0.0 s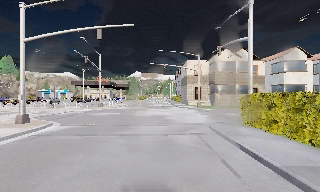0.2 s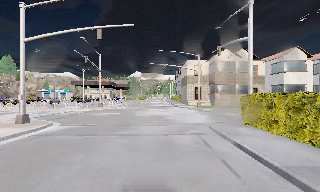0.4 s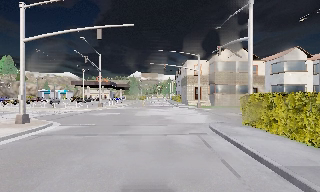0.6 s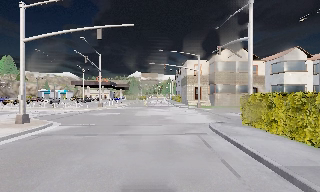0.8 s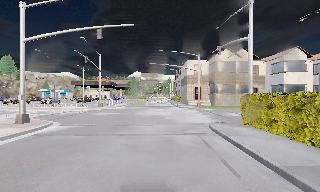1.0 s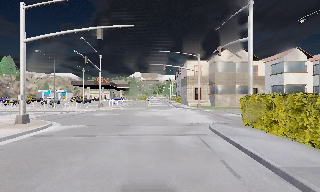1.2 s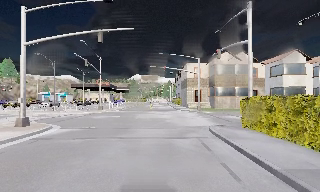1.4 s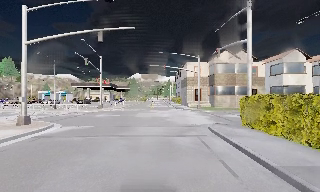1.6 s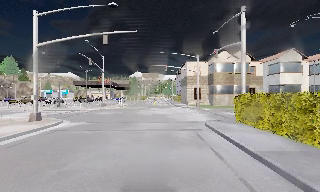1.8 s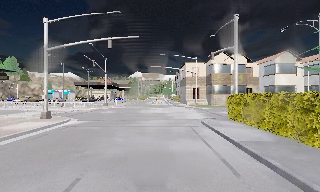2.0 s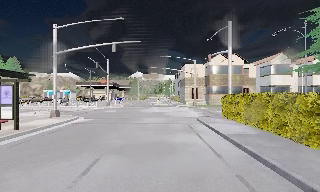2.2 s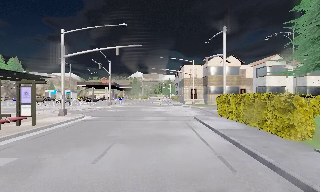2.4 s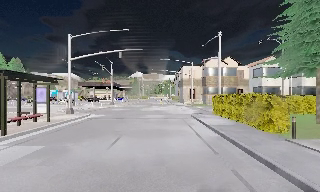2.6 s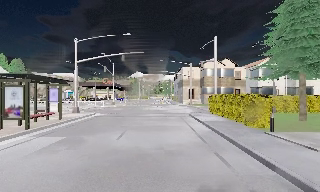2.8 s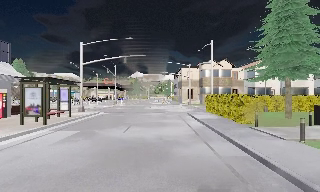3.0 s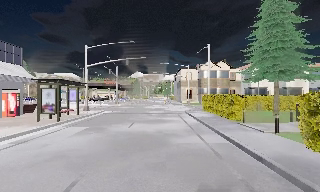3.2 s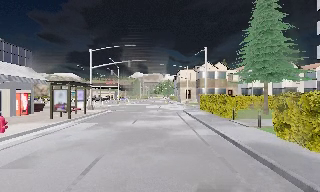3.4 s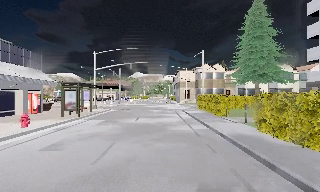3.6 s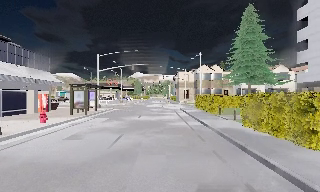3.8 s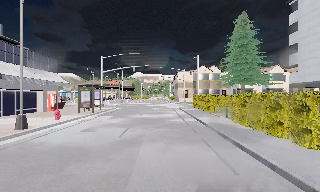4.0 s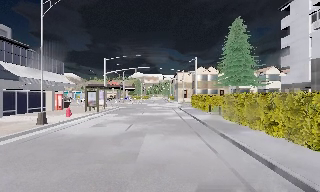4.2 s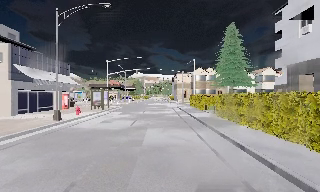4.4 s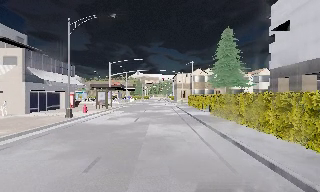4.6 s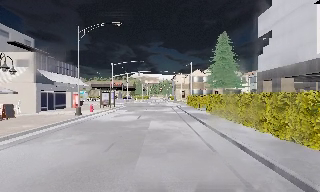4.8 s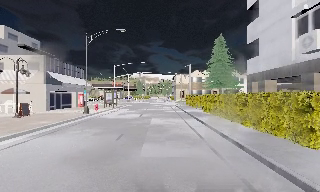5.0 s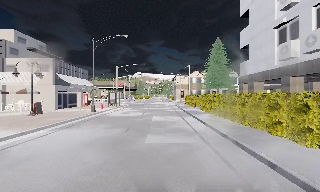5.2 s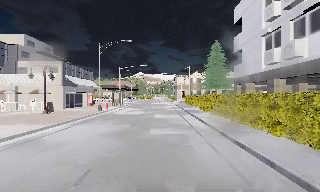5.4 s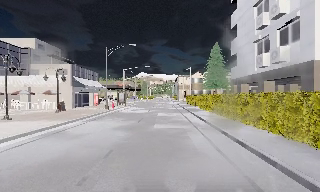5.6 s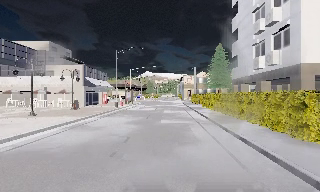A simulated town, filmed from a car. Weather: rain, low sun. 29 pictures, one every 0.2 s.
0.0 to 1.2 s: The camera keeps its place and its aim.
1.2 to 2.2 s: The camera travels backward, about 4 m, so what stands in front gets smaller. It gains speed.
2.2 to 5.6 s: The camera travels backward, about 20 m, so what stands in front gets smaller.
The film runs backward here.
